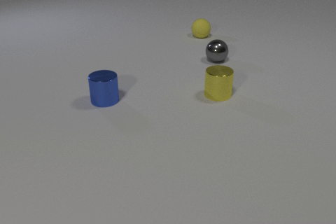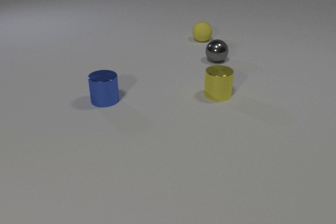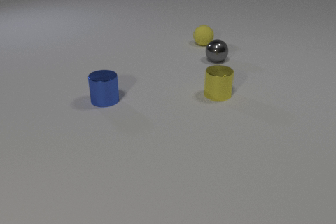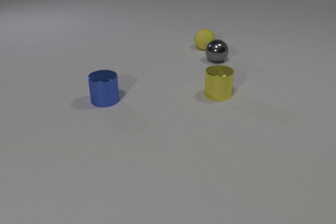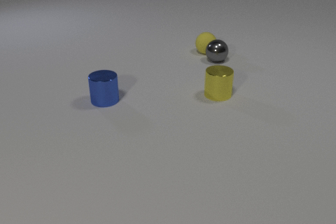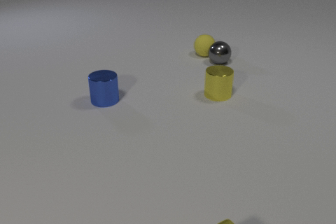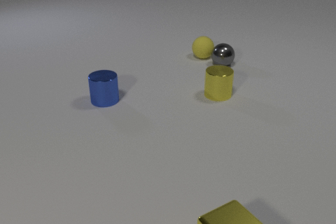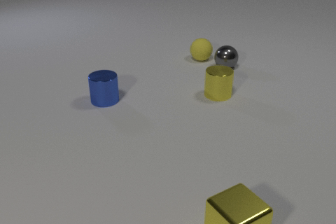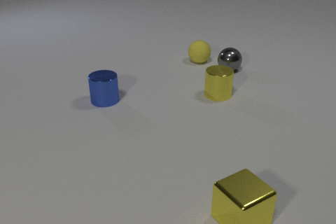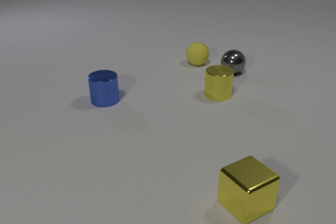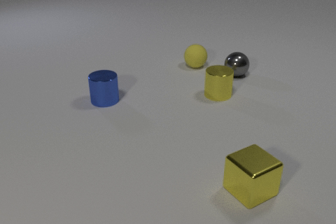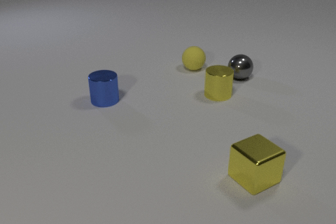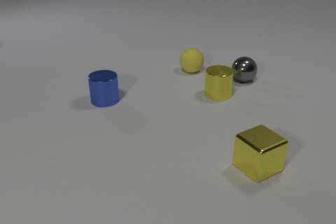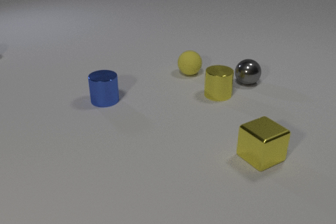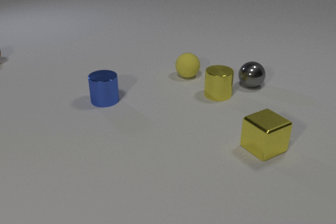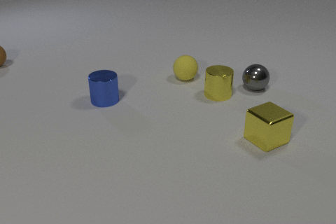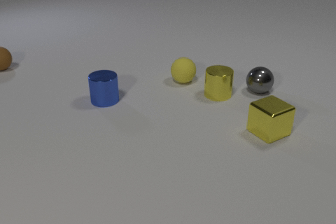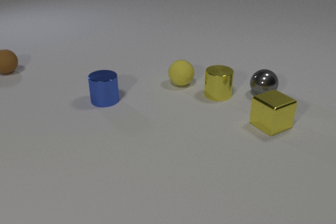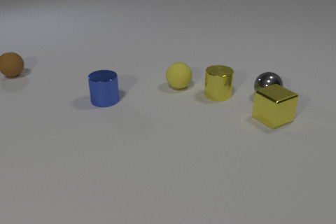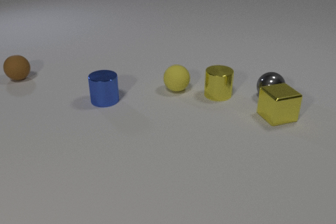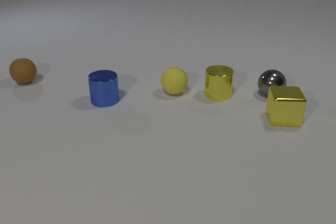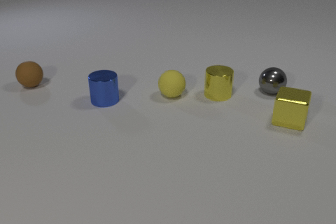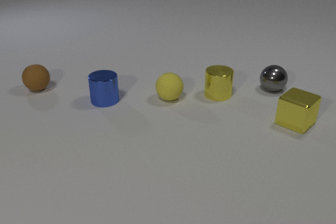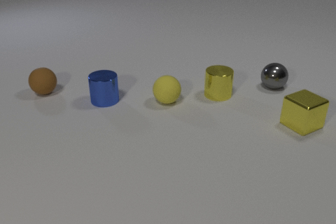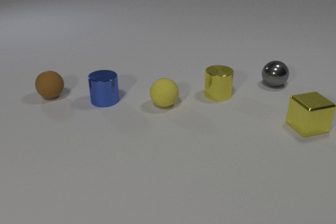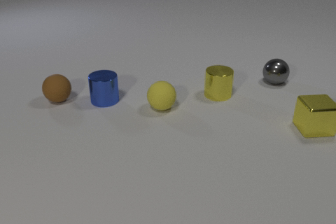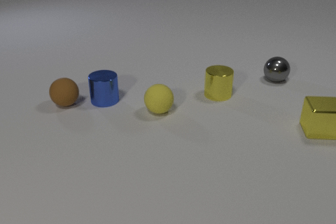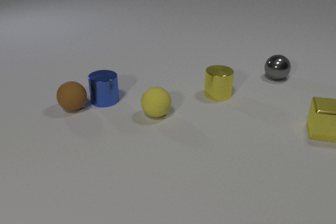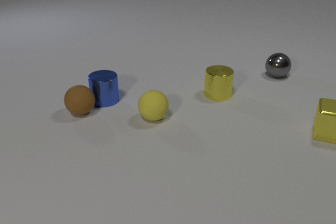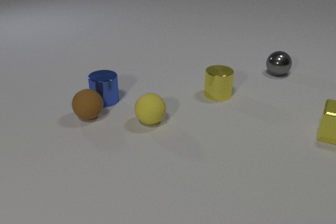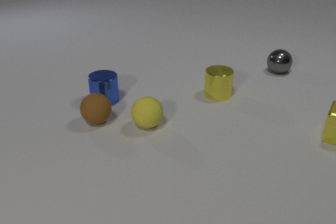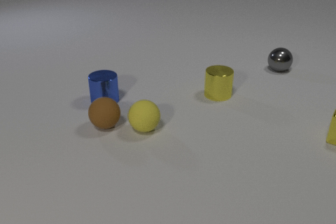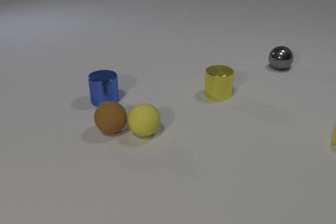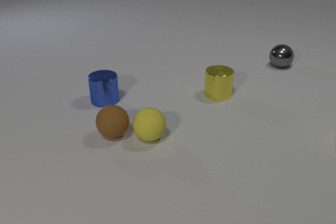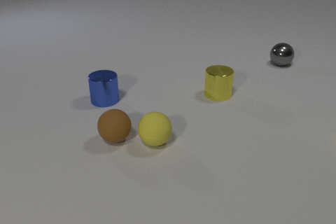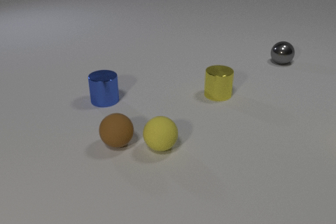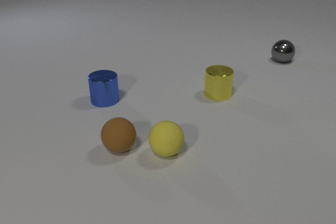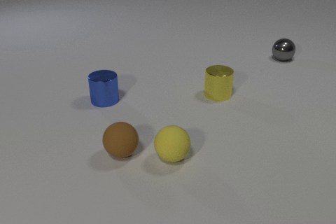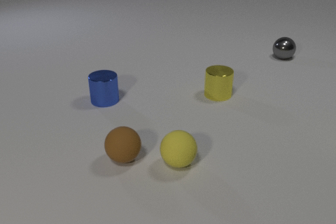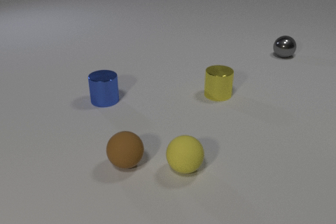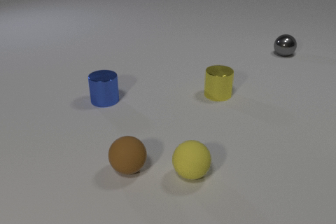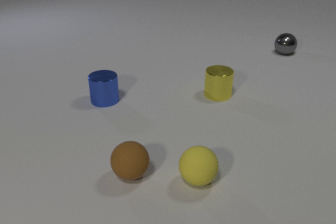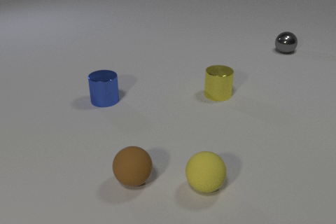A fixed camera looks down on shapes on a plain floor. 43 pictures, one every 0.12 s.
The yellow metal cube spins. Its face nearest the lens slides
to the left.
The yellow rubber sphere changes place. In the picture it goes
toward the camera.
0.00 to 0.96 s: The yellow rubber sphere rolls toward the camera. The gray metal sphere rolls toward the camera and to the right. The yellow metal cube comes in at the bottom edge, slides away from the camera. The yellow rubber sphere and the gray metal sphere collide.
0.96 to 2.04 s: The yellow rubber sphere rolls toward the camera. The gray metal sphere rolls toward the camera and to the right. The brown rubber sphere comes in at the left edge, rolls toward the camera and to the right. The yellow metal cube slides away from the camera.
2.04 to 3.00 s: The yellow rubber sphere rolls toward the camera. The gray metal sphere rolls away from the camera. The brown rubber sphere rolls toward the camera and to the right. The yellow metal cube slides to the right, spins clockwise seen from above by about 120 degrees, its near face sliding to the left. The gray metal sphere and the yellow metal cube collide.
3.00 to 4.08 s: The yellow rubber sphere rolls toward the camera. The gray metal sphere rolls away from the camera. The brown rubber sphere rolls toward the camera and to the right. The yellow metal cube slides to the right, spins so that its near face slides to the left, clockwise seen from above, leaves at the right edge. The yellow rubber sphere and the brown rubber sphere collide.
4.08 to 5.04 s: The yellow rubber sphere rolls toward the camera and to the right. The gray metal sphere rolls away from the camera. The brown rubber sphere rolls toward the camera.
What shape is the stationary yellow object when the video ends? cylinder.
What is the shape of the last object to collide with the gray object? cube.
What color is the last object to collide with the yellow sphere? brown.
